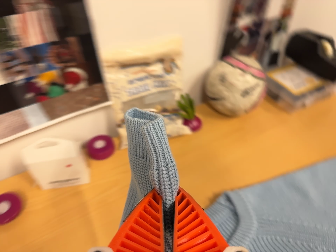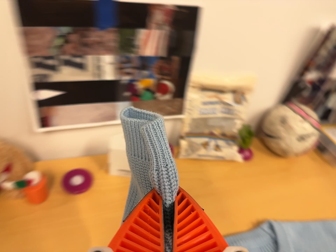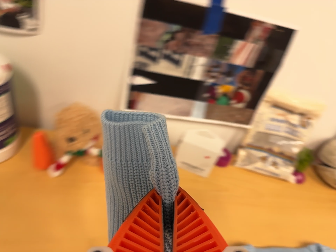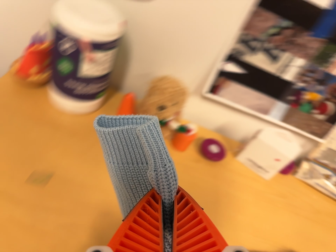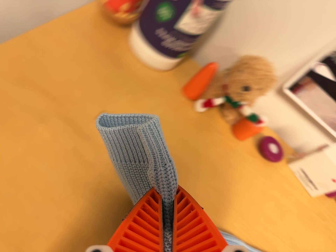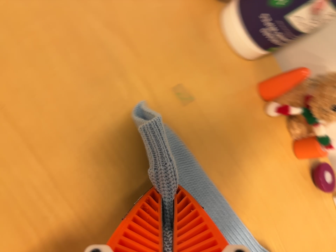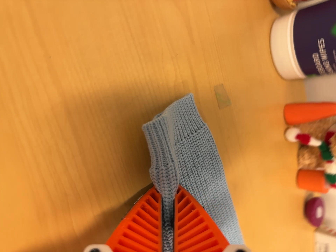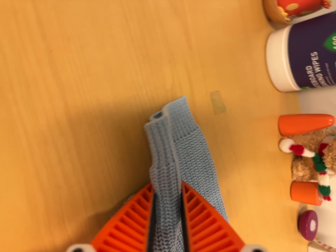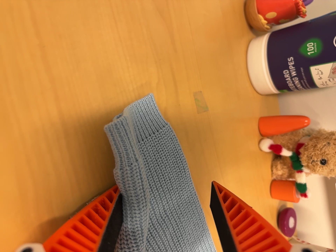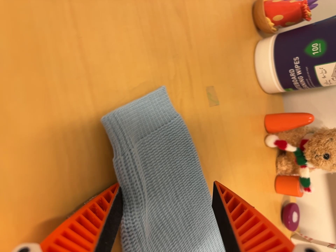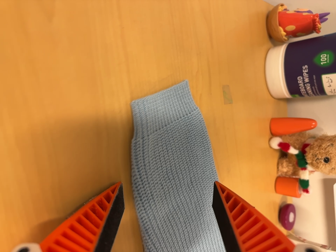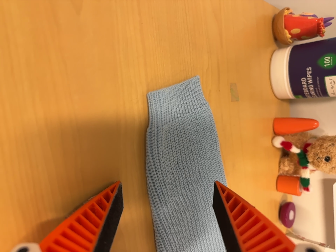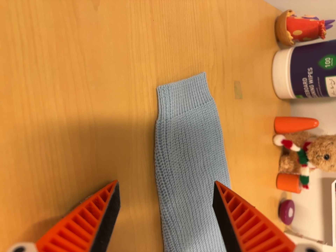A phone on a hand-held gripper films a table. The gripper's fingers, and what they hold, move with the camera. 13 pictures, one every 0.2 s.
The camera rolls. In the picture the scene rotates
clockwise.
0.0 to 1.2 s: The scene slides to the right, as the camera pans about 20 degrees to its left. It travels to its left, about 50 cm, so close, fixed things drift to the right. It rolls about its line of sight by about 95 degrees, and the scene rotates clockwise.
1.2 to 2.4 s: The camera travels backward, toward the bottom of its view and to its left, about 12 cm, so what stands in front gets smaller. It rolls about its line of sight by about 10 degrees, and the scene rotates clockwise.
The film runs backward here.
